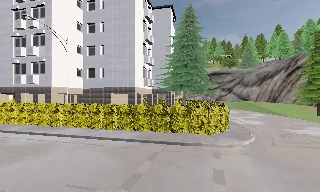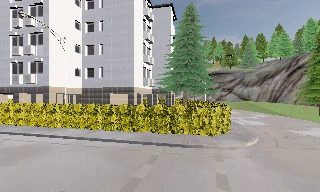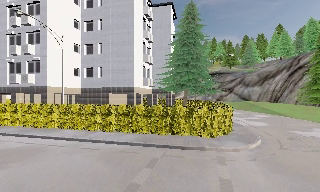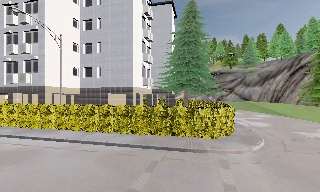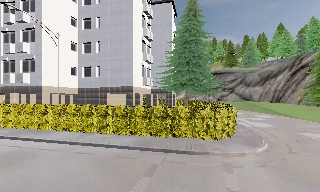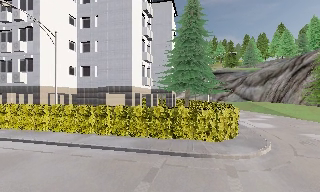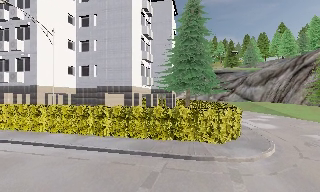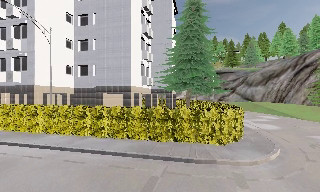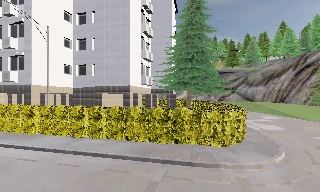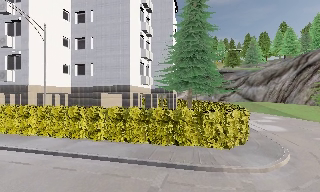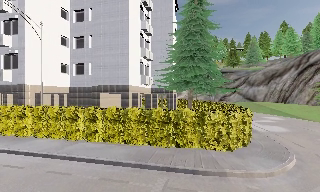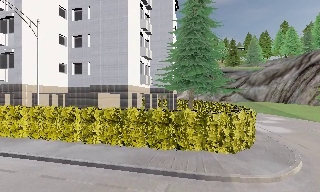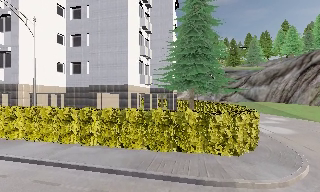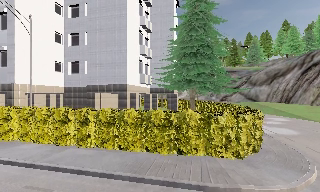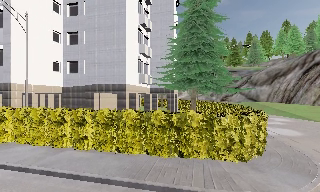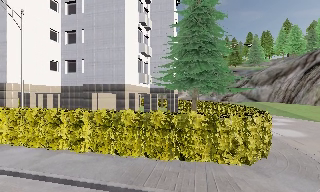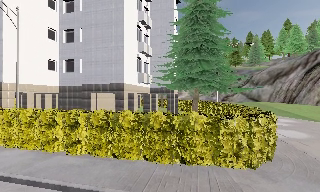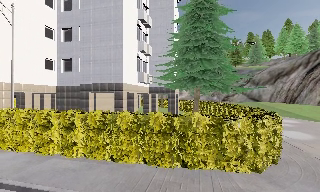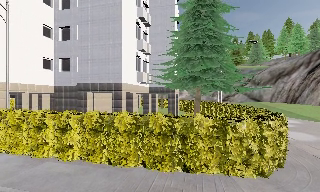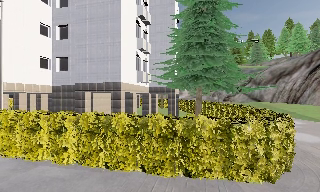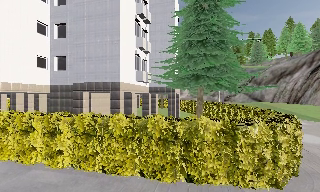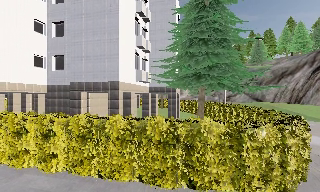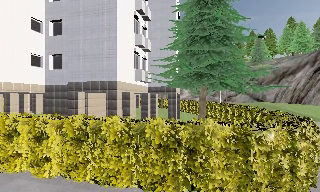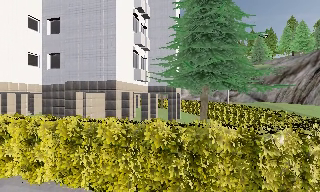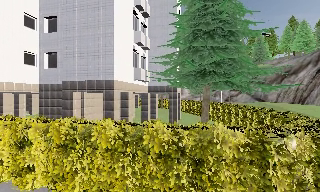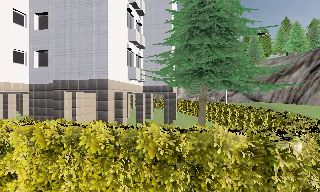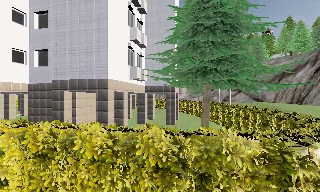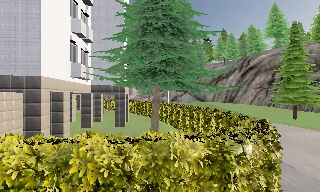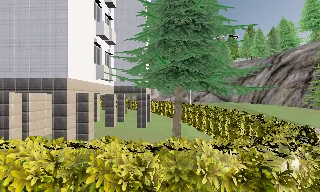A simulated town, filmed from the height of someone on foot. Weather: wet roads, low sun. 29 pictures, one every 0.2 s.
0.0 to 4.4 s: The camera travels forward, about 7 m, so what stands in front looms larger.
4.4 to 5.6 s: The scene slides to the left, as the camera pans about 10 degrees to its right. It travels forward, about 2 m, so what stands in front looms larger.
The film runs forward here.
